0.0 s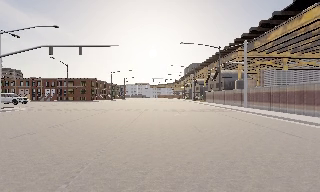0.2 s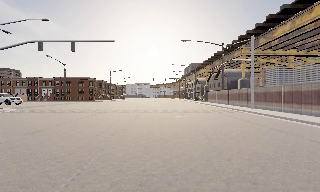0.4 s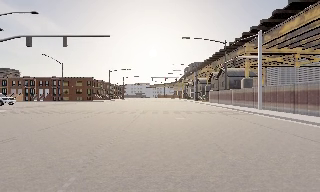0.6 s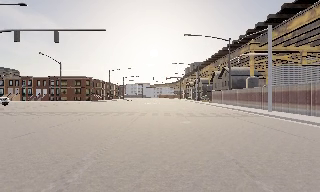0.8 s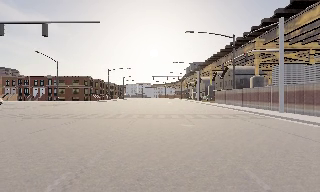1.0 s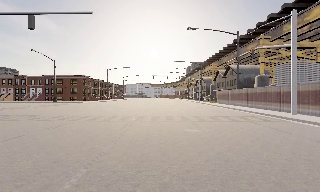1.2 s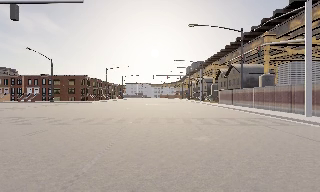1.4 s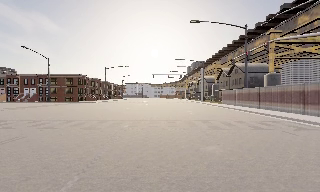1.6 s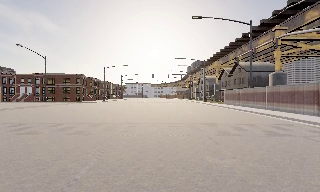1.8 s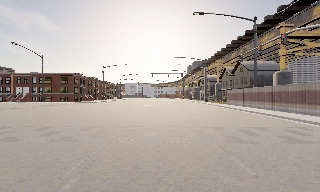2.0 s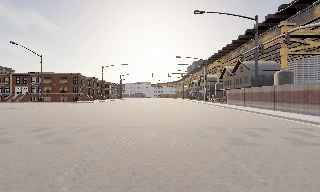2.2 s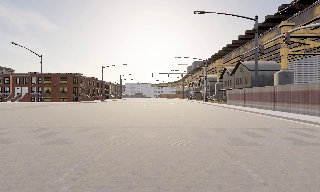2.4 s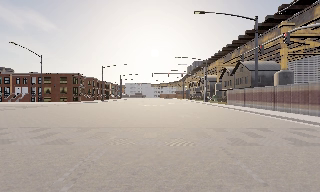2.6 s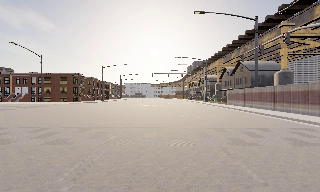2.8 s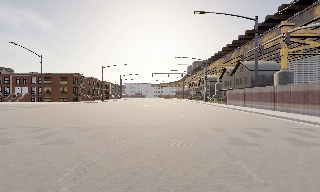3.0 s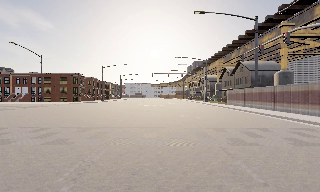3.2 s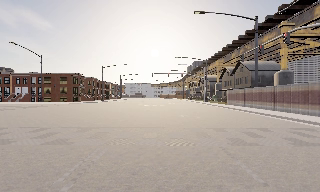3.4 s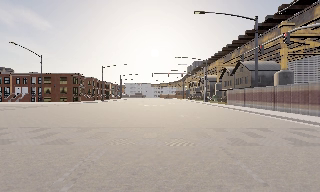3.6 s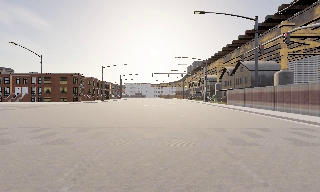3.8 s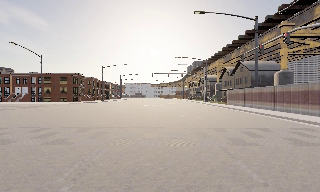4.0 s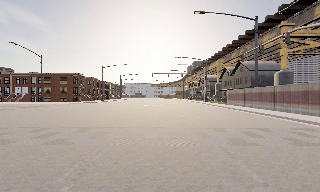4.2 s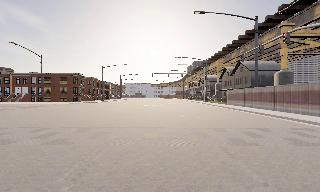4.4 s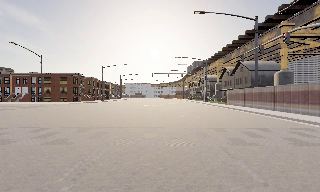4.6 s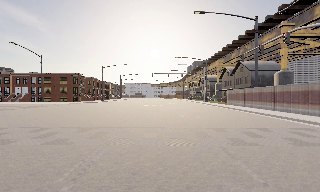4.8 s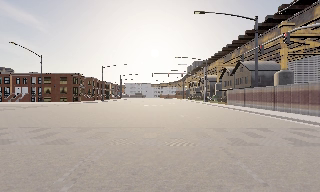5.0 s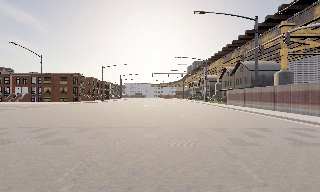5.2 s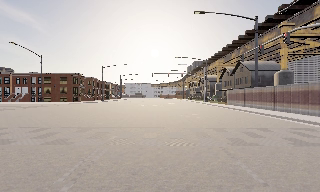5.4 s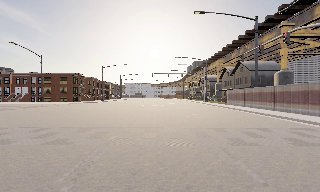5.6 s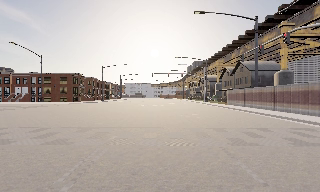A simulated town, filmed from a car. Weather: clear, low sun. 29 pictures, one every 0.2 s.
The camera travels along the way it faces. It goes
forward.
0.0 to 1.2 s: The camera travels forward, about 8 m, so what stands in front looms larger.
1.2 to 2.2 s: The camera travels forward, about 3.5 m, so what stands in front looms larger. It loses speed.
2.2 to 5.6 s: The camera keeps its place and its aim.
The film runs forward here.
